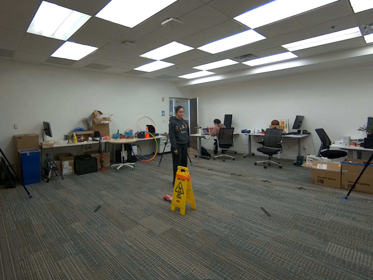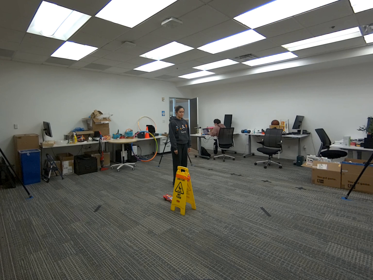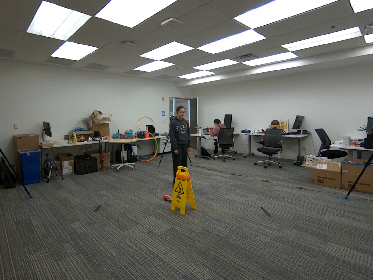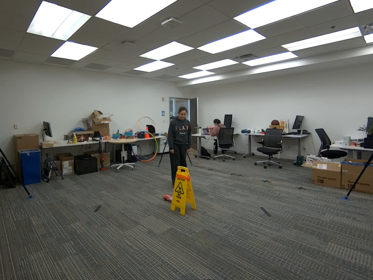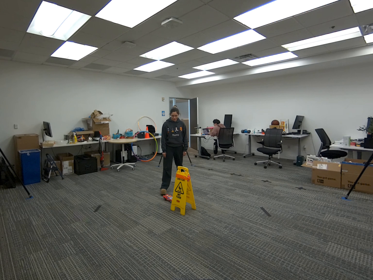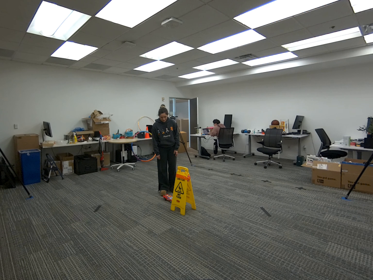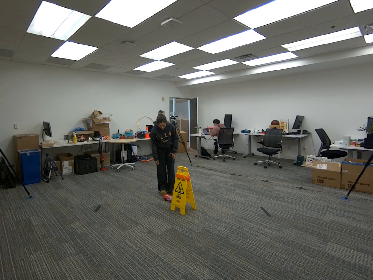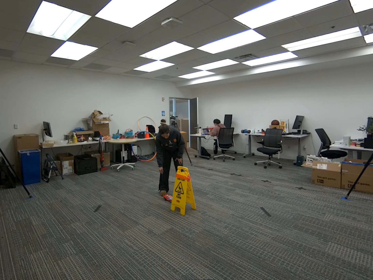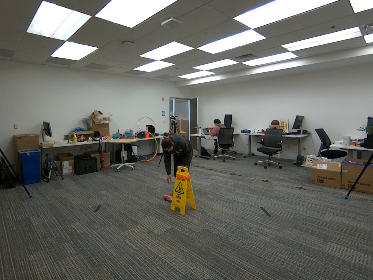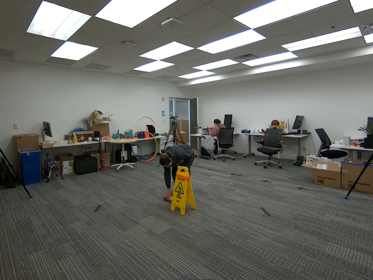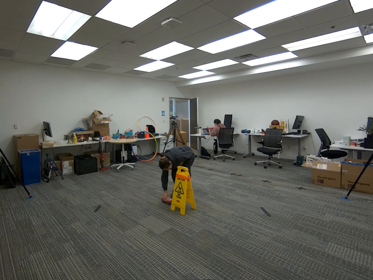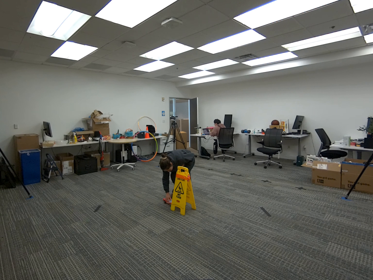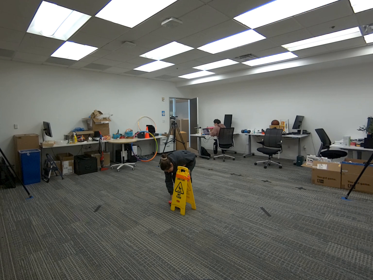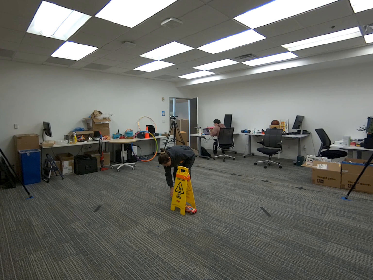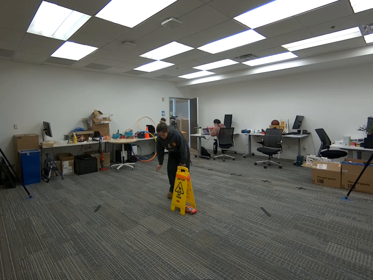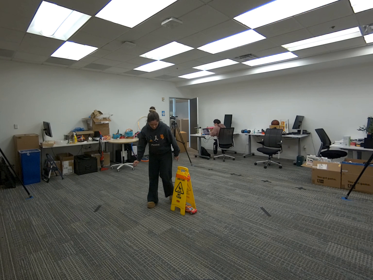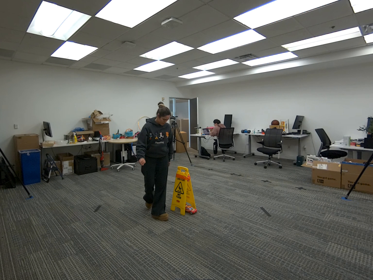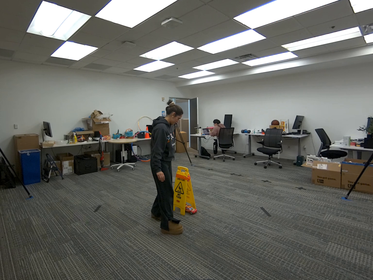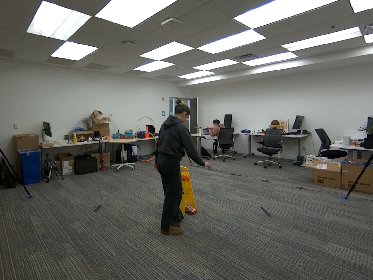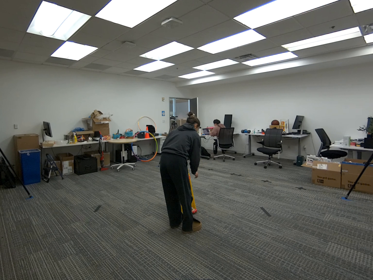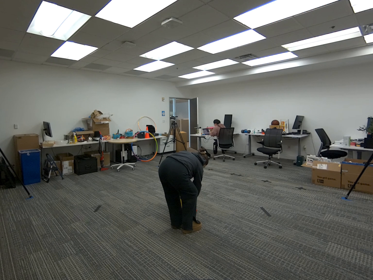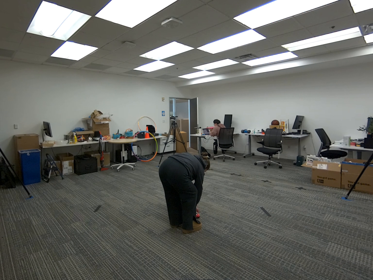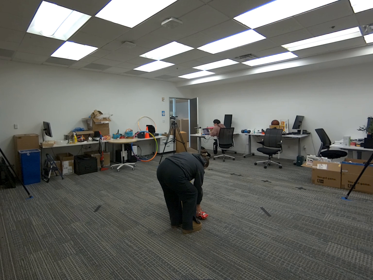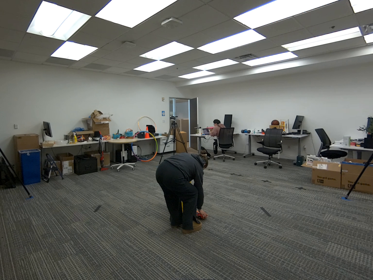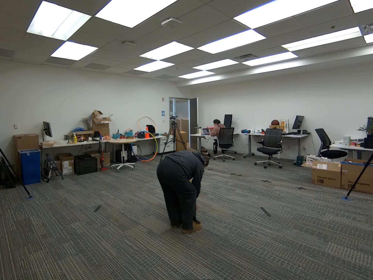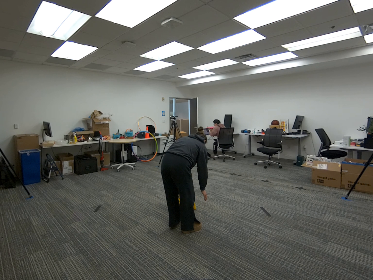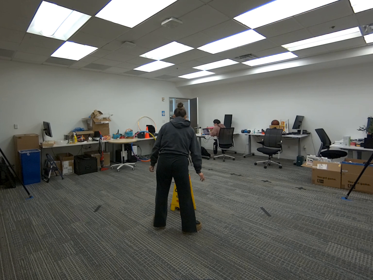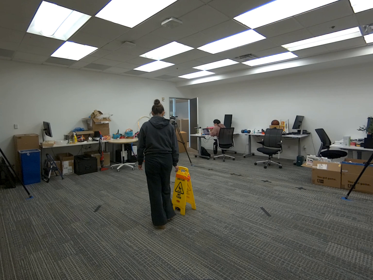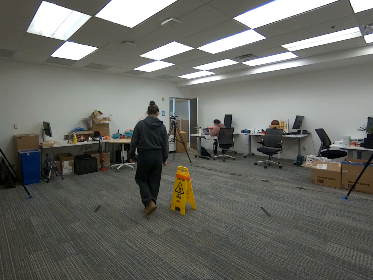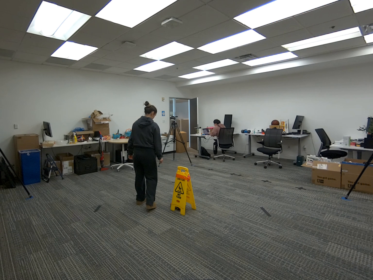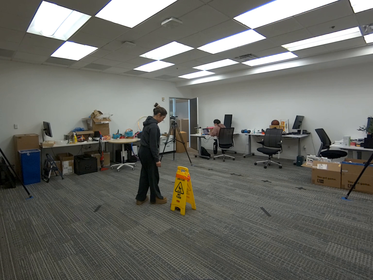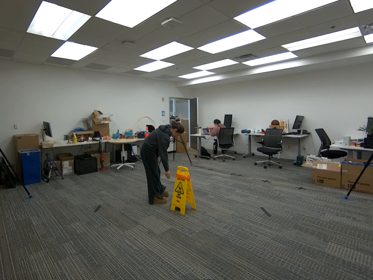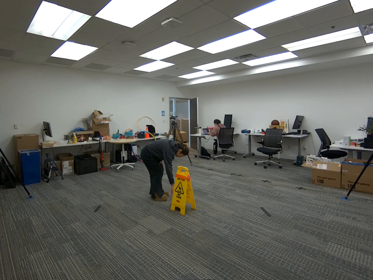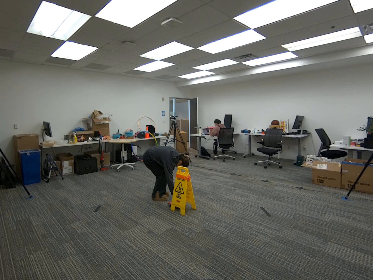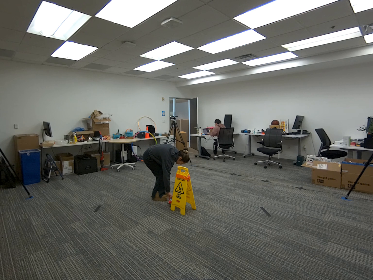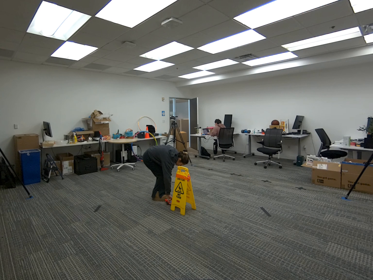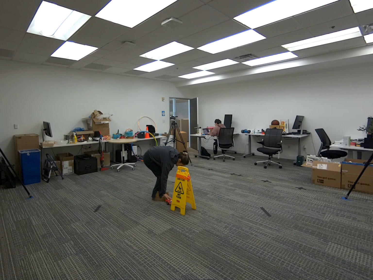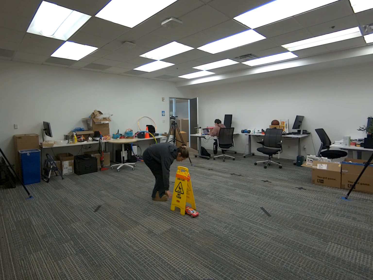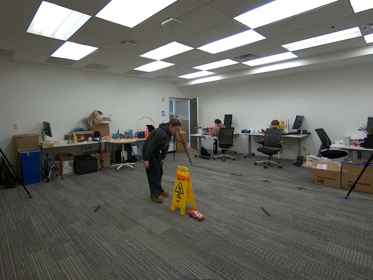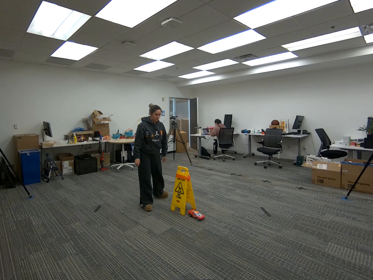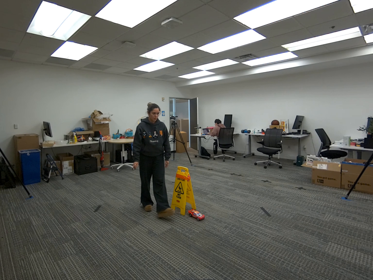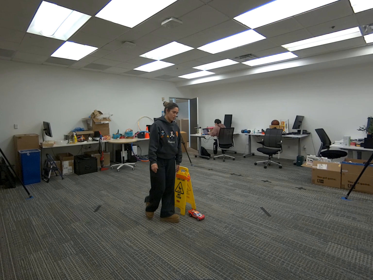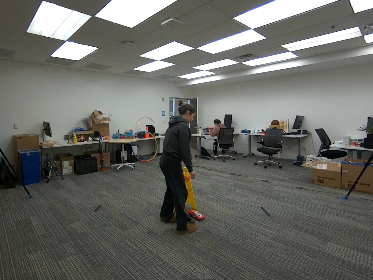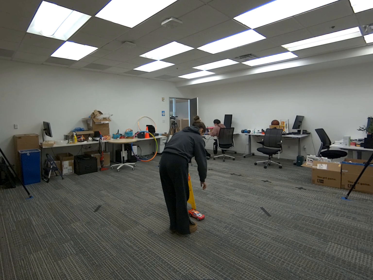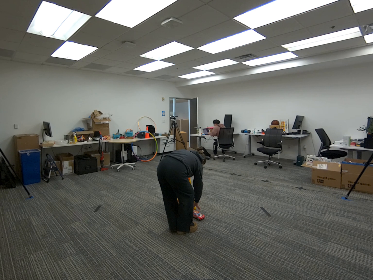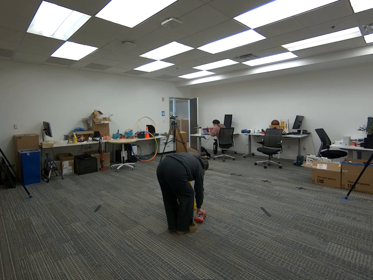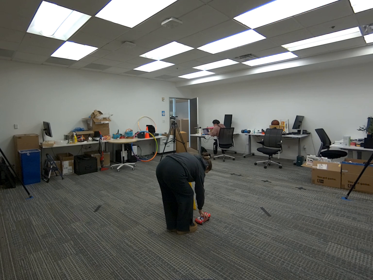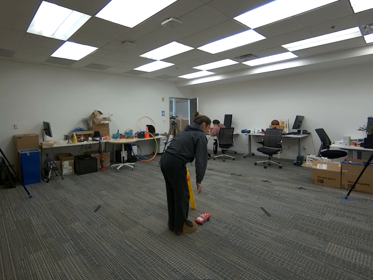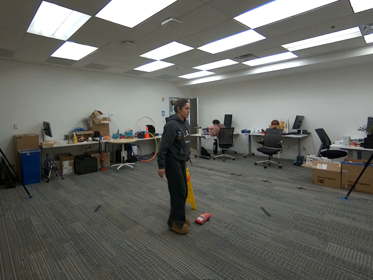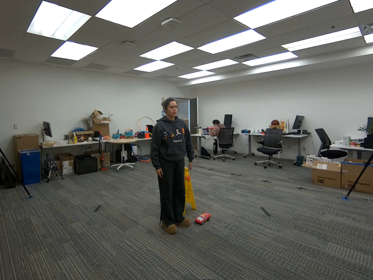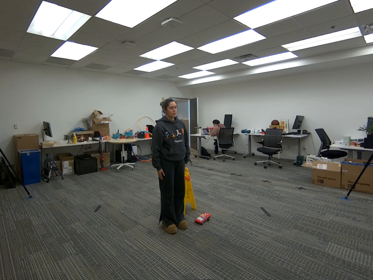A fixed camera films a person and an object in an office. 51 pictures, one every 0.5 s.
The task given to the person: Walk to the toy car on the ground and pick it up with your right hand. Place it on the ground and roll it under the wet floor sign. Move to the other side, pick up the car again, and roll it back under the wet floor sign. Continue alternating sides, rolling the car under the sign each time, until finished.
